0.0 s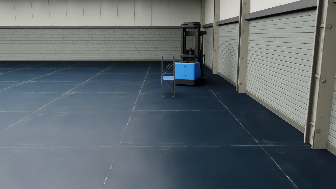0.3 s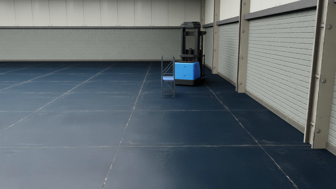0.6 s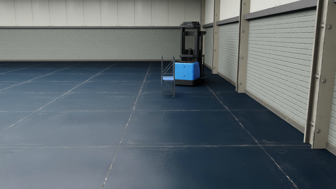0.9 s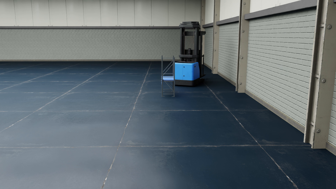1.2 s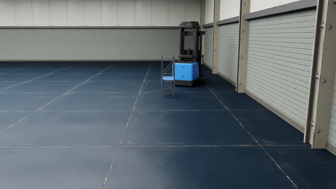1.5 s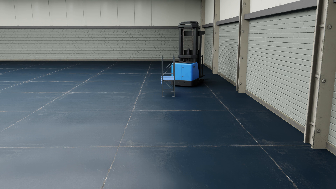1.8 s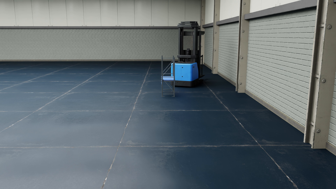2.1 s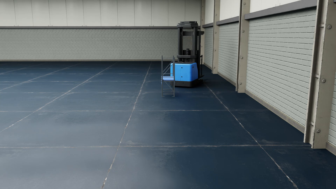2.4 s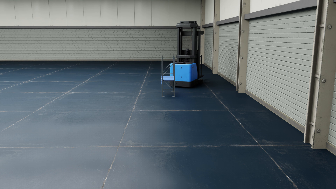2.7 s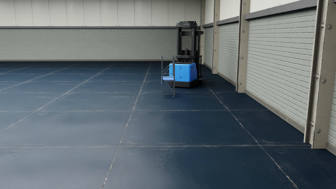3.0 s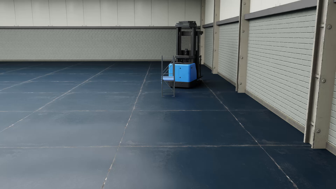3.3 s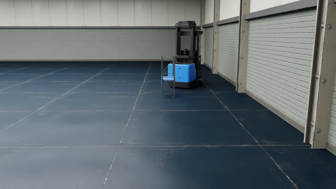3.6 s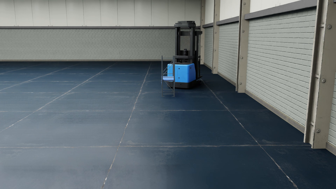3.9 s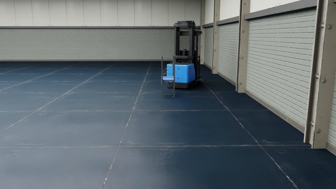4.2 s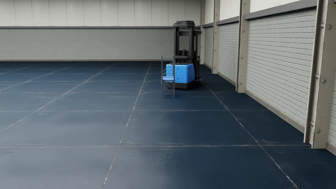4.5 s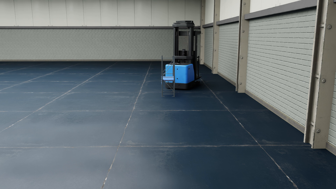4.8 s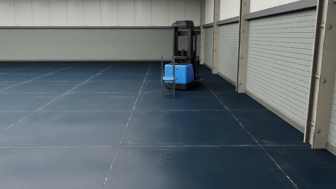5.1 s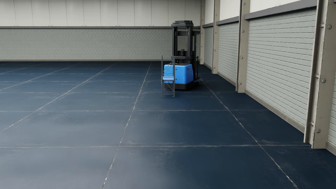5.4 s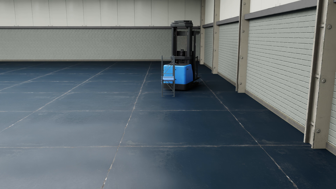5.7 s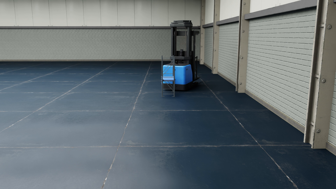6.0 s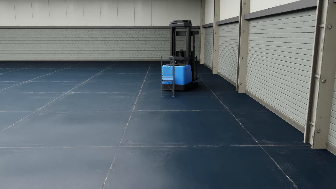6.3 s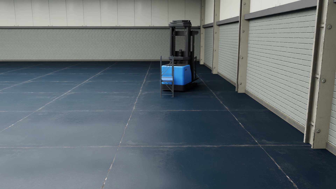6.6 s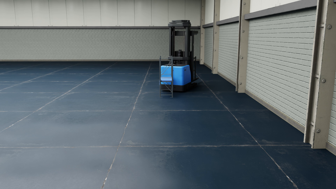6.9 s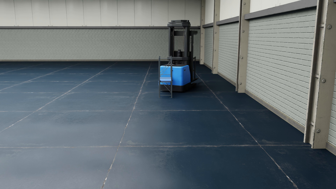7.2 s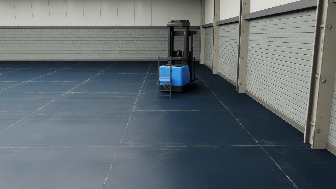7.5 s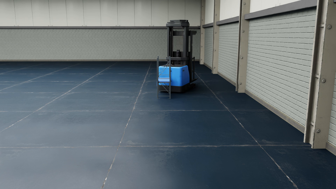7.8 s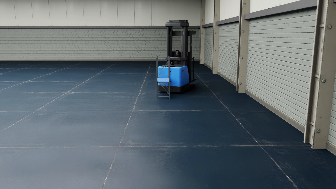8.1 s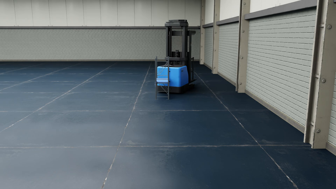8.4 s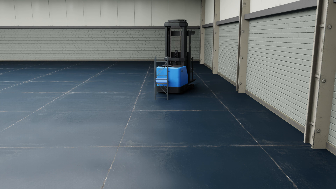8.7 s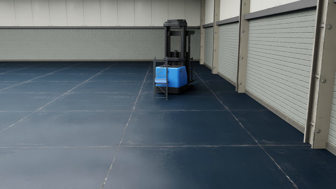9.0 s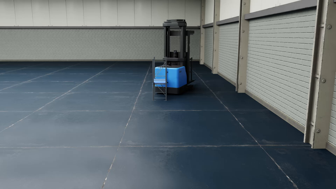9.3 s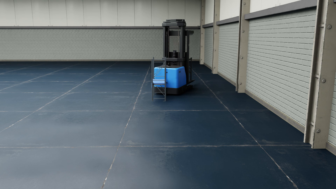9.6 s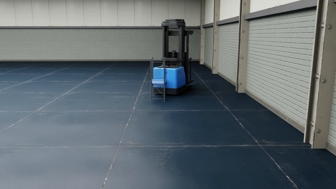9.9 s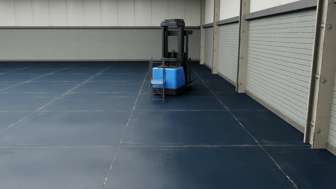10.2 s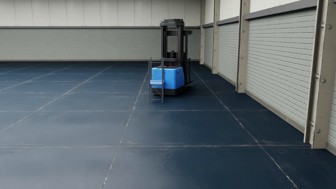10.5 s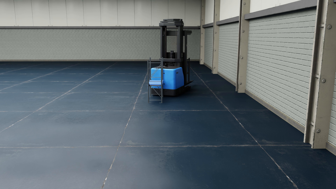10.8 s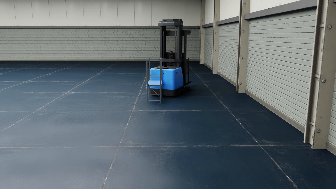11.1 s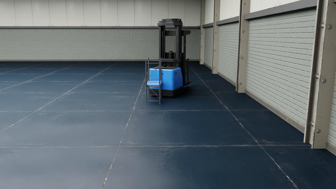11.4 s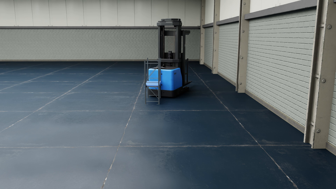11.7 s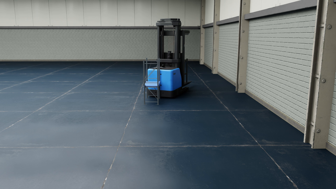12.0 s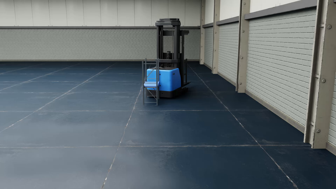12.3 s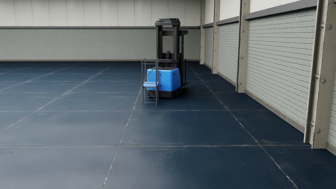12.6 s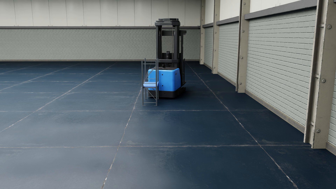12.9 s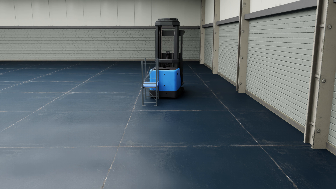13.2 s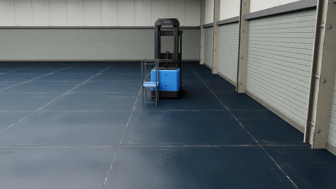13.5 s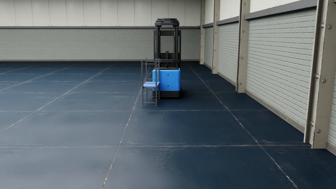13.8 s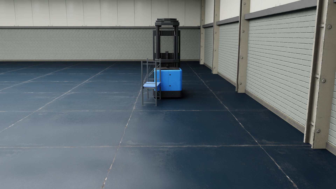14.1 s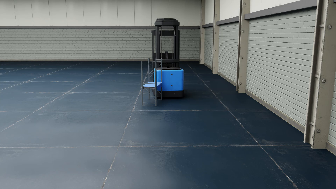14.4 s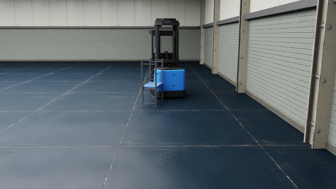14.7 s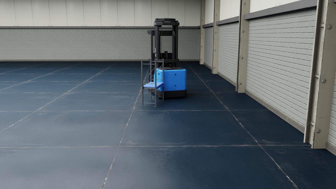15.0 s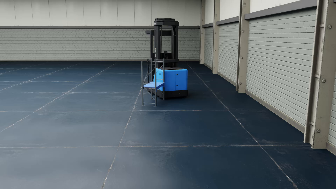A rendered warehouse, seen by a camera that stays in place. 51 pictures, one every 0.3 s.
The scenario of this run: A forklift runs into an object in its way.
